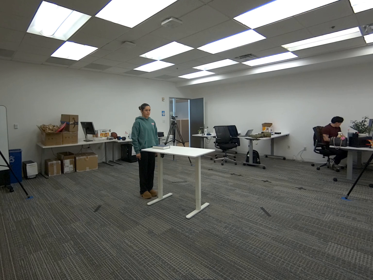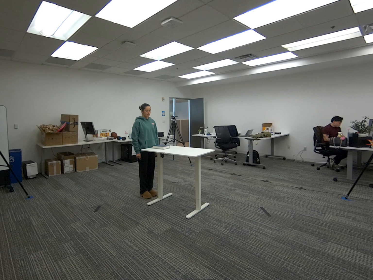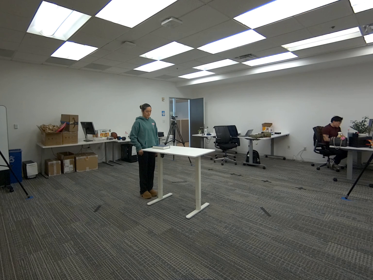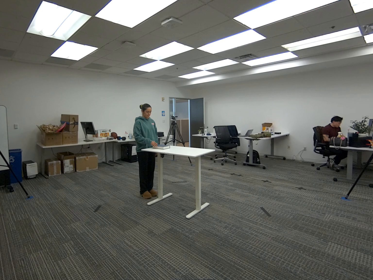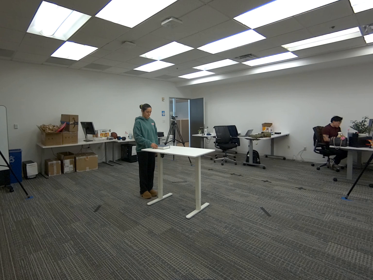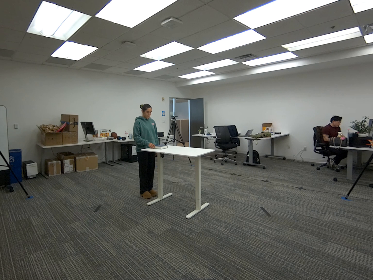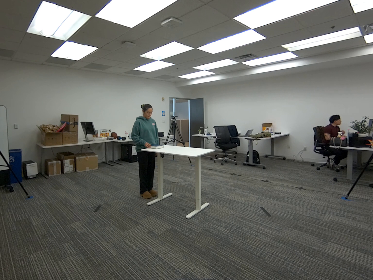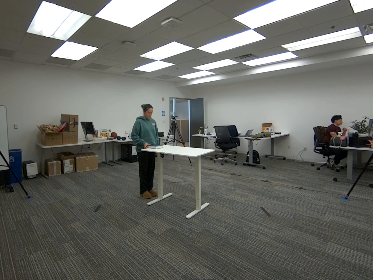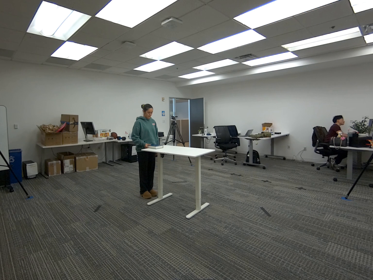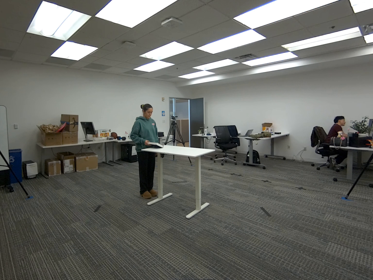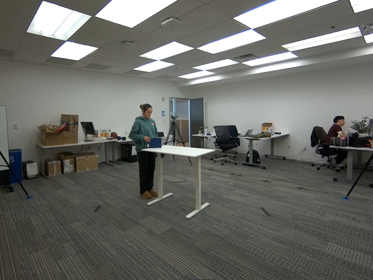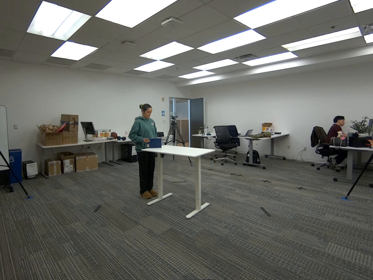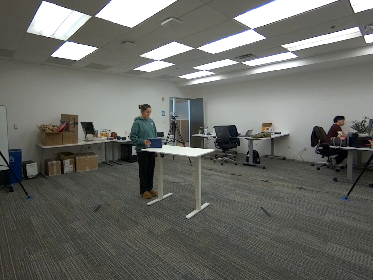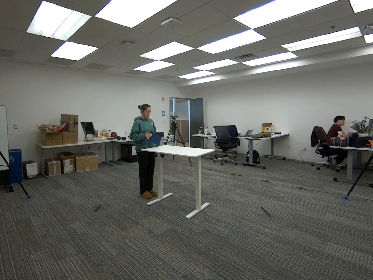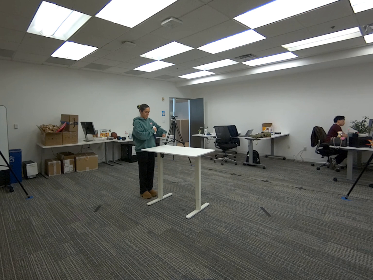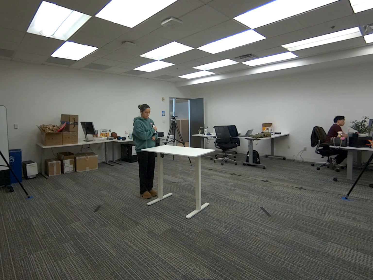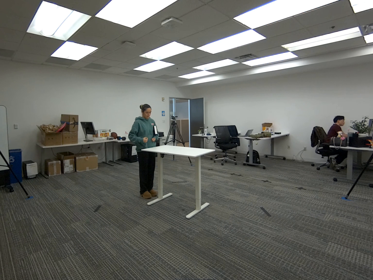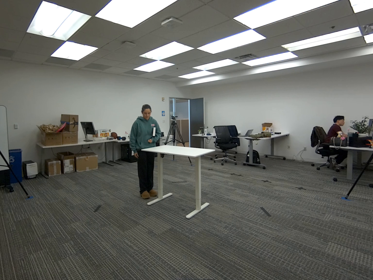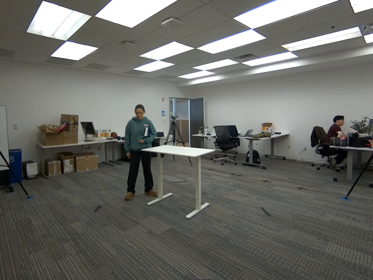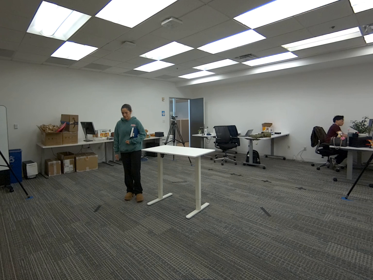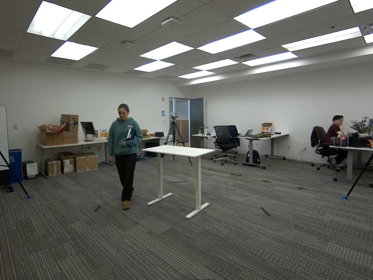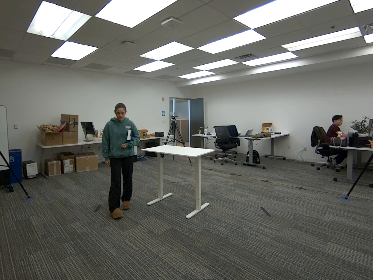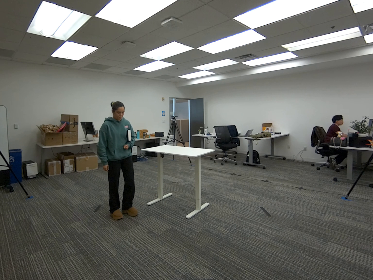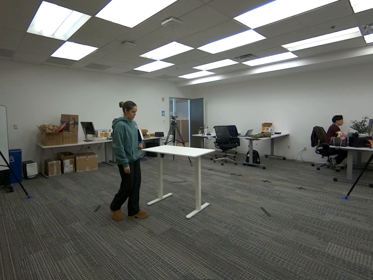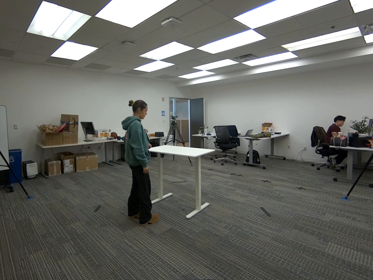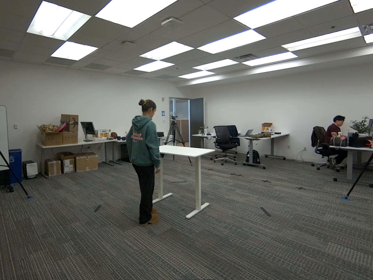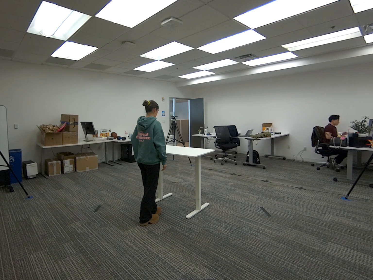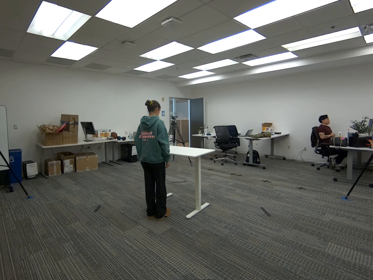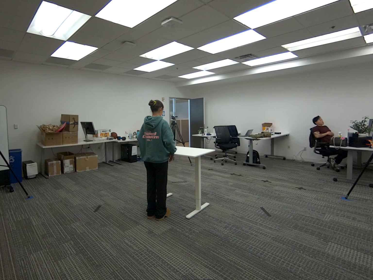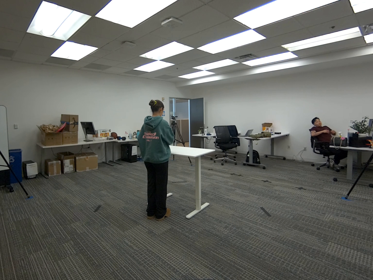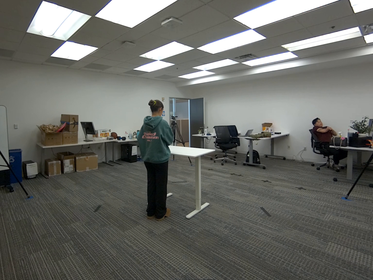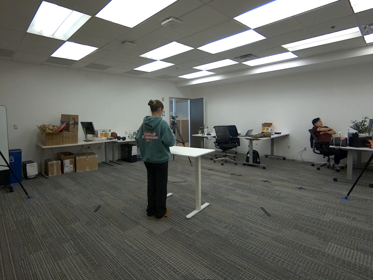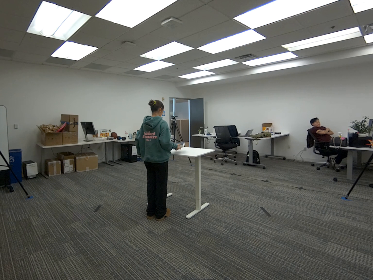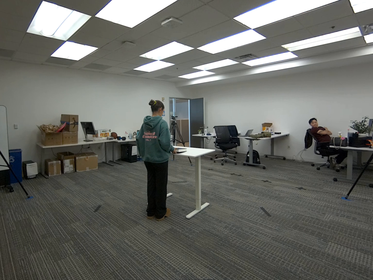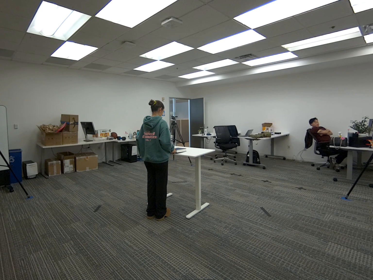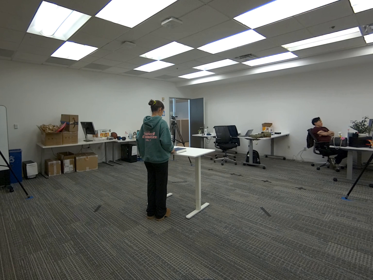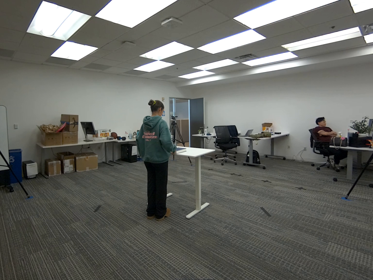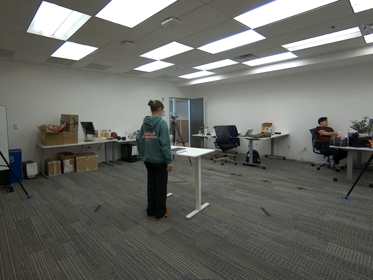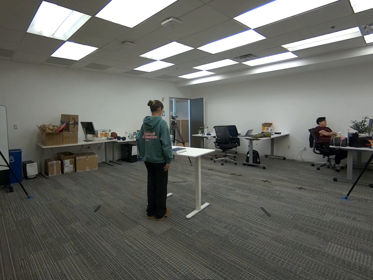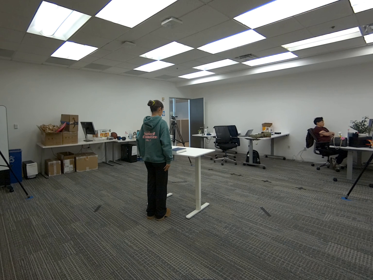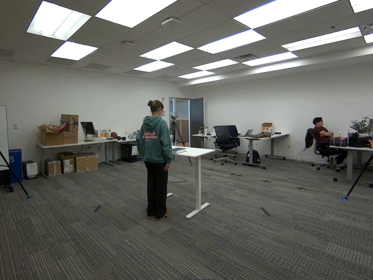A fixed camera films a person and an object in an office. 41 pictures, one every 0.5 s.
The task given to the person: Pick up the dark blue book with your right hand from the white desk and tuck the book under your left arm, walk around and then place the book back to the white desk with your right hand.
